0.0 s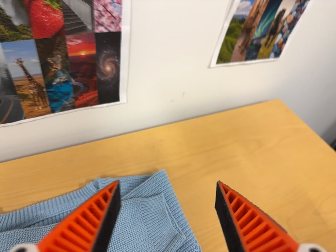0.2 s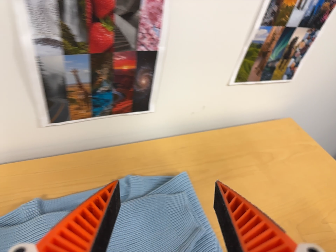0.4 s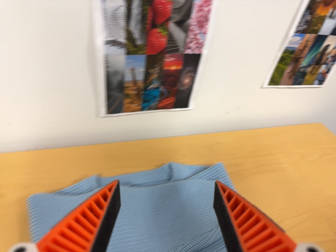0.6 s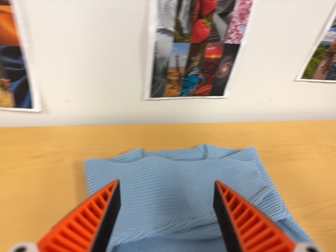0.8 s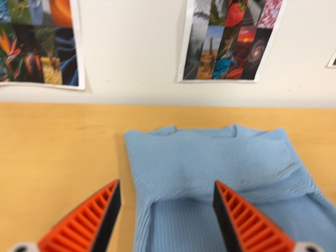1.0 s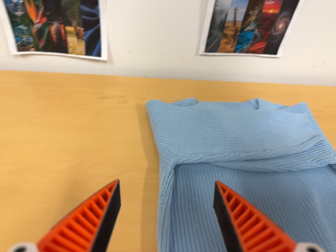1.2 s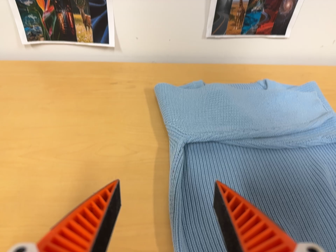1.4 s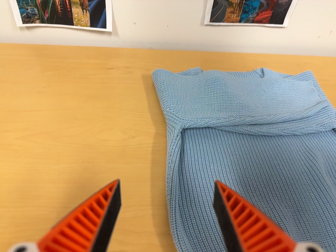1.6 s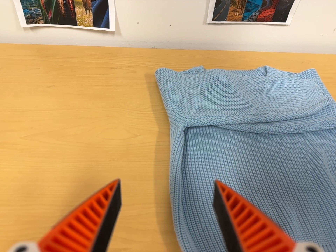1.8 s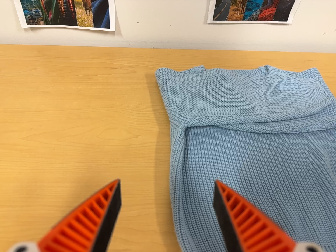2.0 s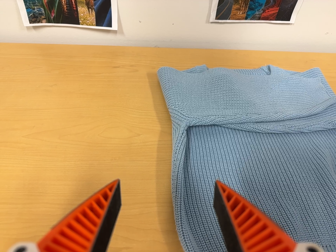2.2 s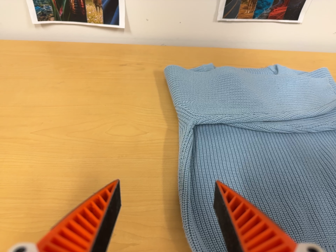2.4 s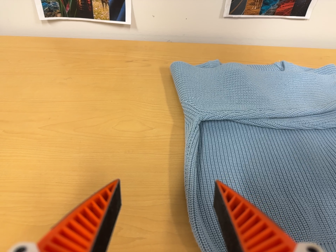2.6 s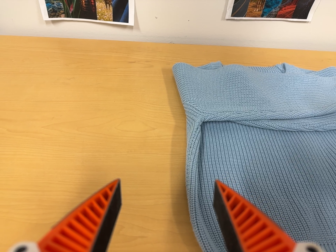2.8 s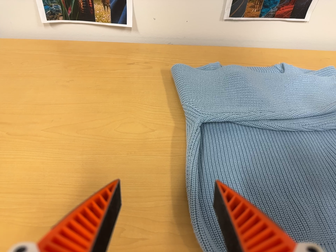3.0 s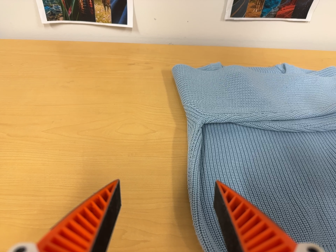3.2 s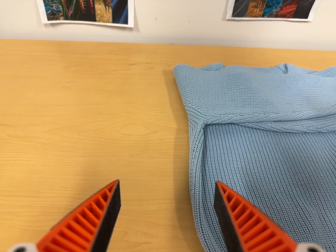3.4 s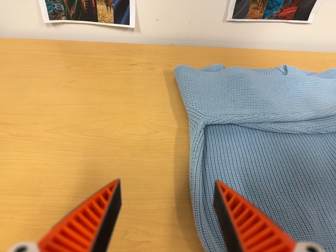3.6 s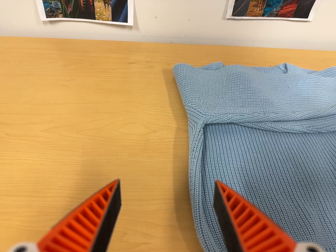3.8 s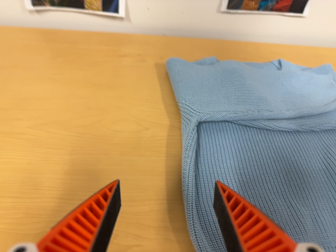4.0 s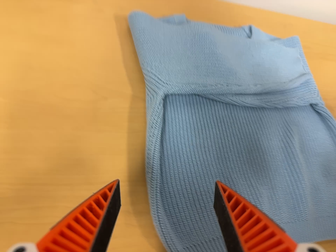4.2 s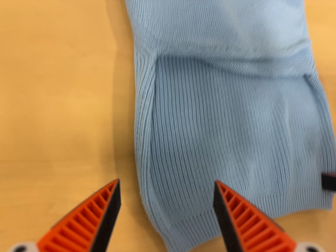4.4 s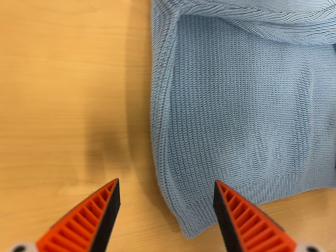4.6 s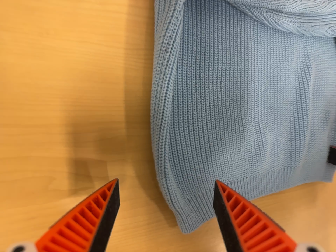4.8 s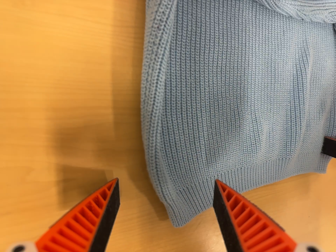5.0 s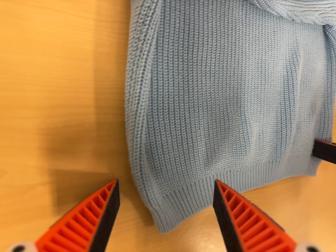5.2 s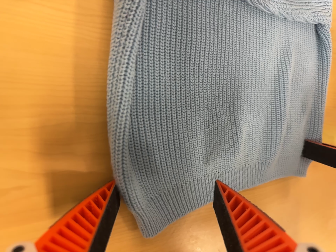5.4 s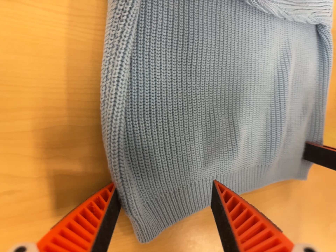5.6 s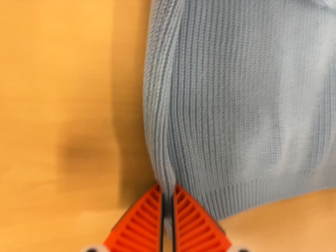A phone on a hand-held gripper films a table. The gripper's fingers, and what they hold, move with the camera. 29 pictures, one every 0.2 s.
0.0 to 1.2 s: The camera pans to its left by about 20 degrees. It travels toward the bottom of its view, backward and to its left, about 34 cm, so close, fixed things drift upward. It rolls about its line of sight by about 10 degrees, and the scene rotates clockwise.
1.2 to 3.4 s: The camera shifts only a little, or ends up much as it began.
3.4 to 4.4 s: The camera pans to its right by about 20 degrees. It travels forward, toward the top of its view and to its left, about 18 cm. Its aim tips toward the bottom of its view by about 35 degrees, and the scene shifts upward. It rolls about its line of sight by about 10 degrees, and the scene rotates clockwise.
4.4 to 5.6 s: The camera travels forward, about 7 cm, so what stands in front looms larger.
The film runs forward here.
